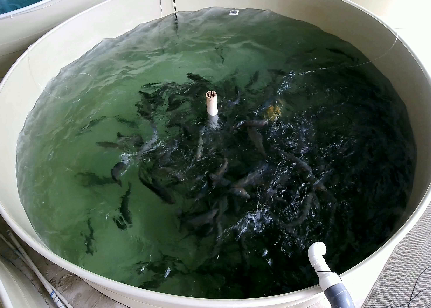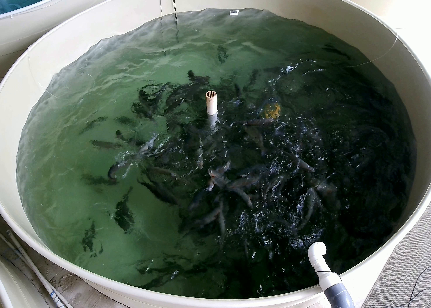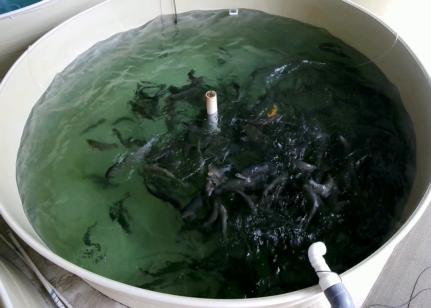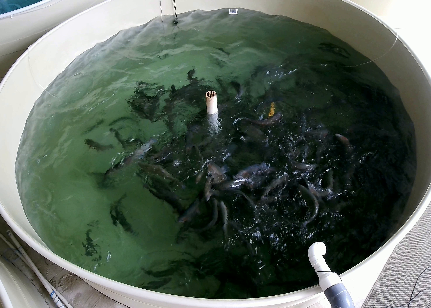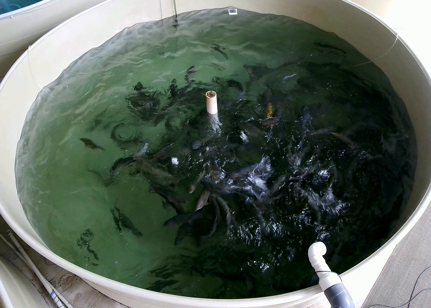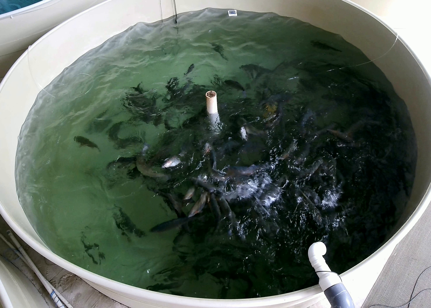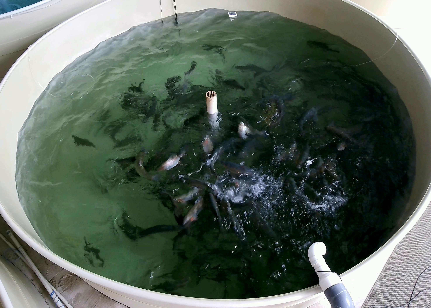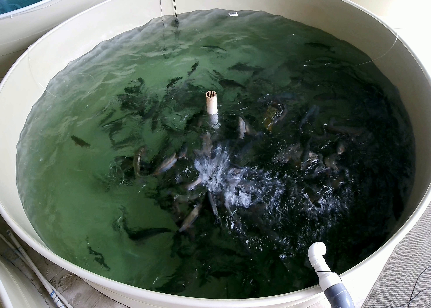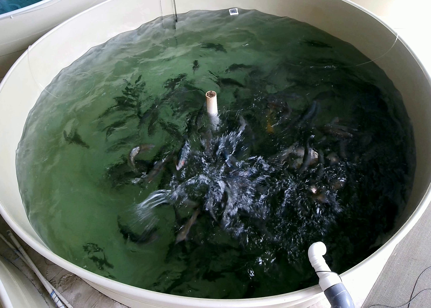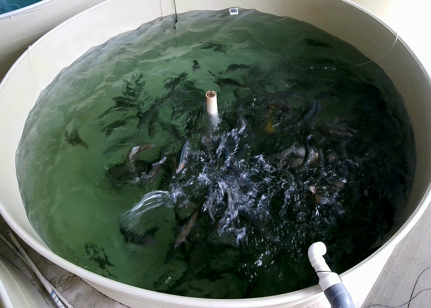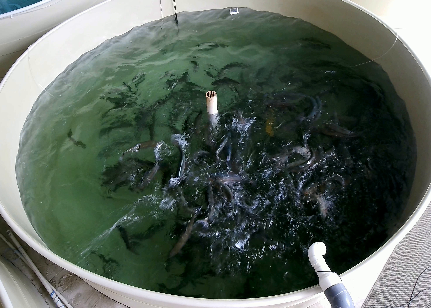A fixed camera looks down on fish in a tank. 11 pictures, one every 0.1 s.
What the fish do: Strong feeding.
